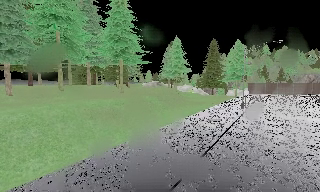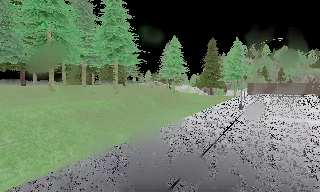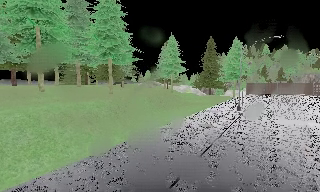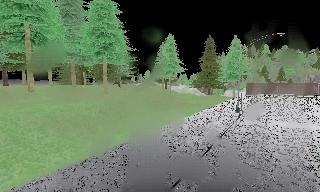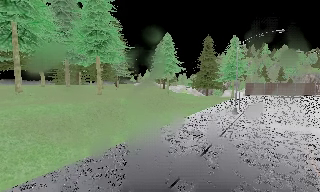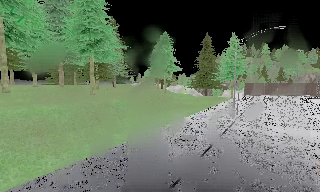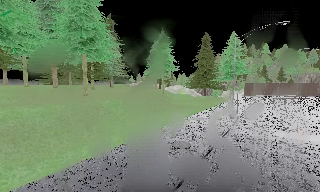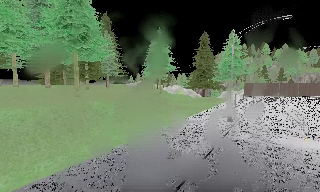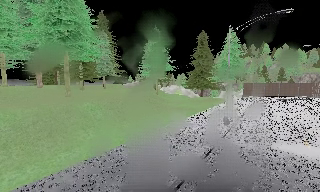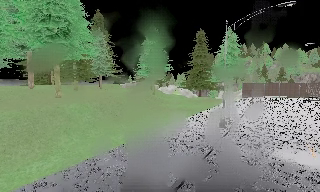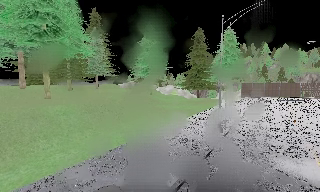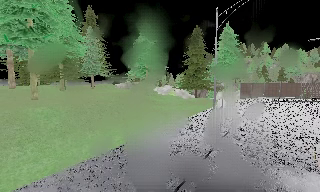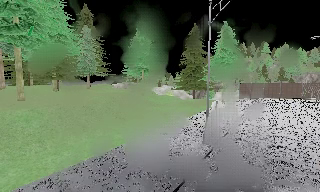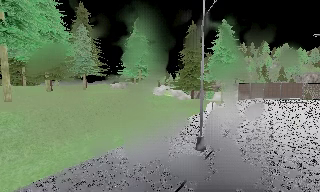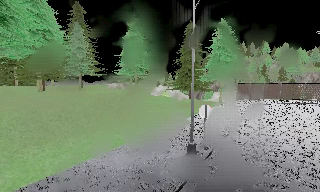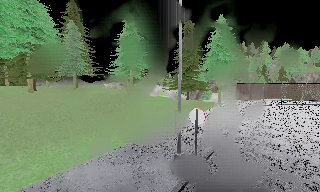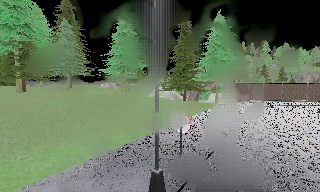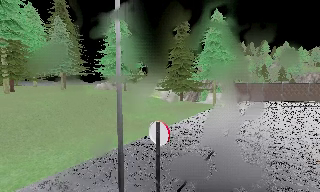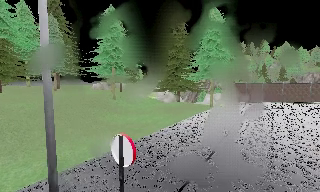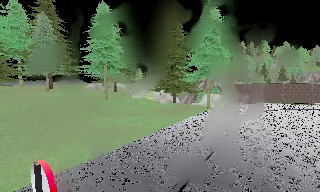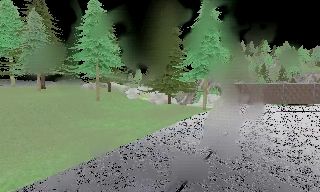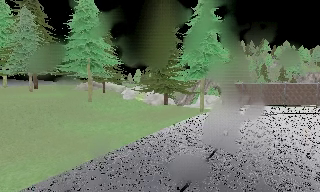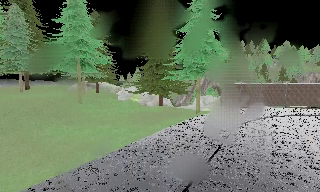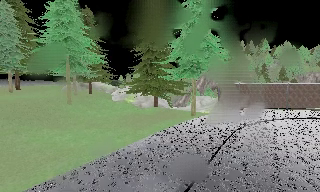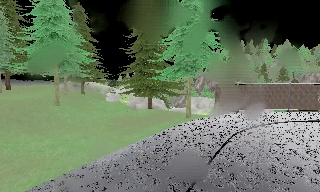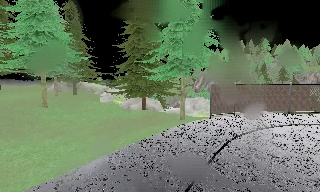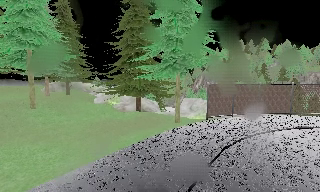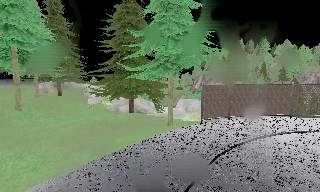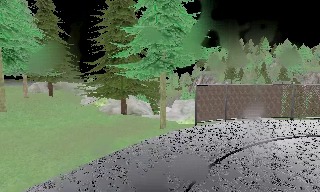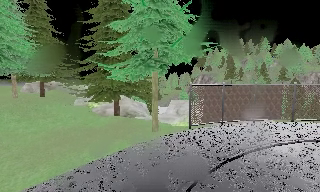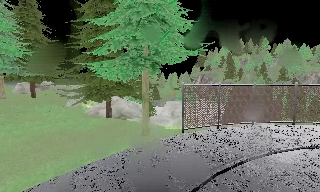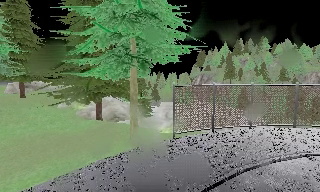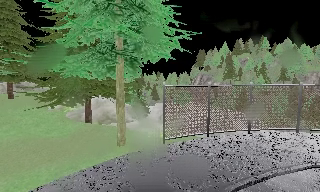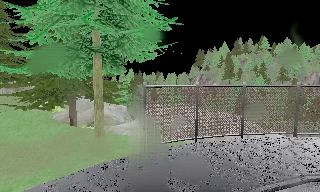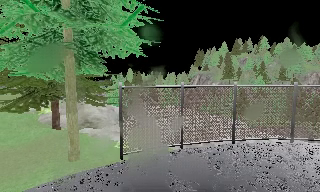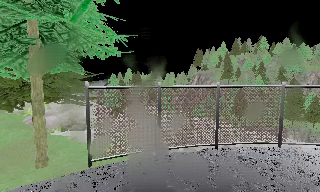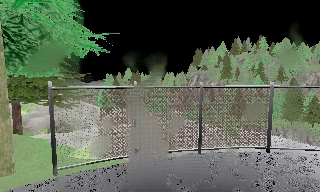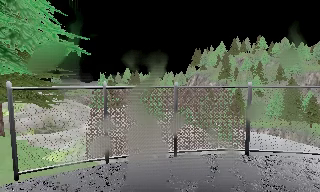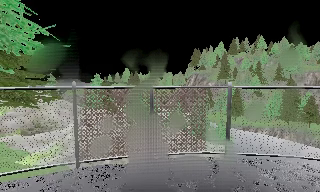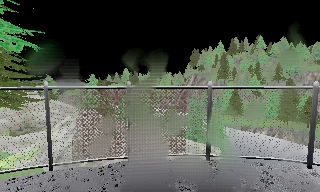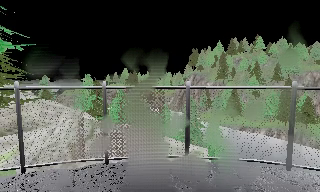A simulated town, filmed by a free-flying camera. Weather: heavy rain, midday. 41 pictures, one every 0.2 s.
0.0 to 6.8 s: The camera travels forward and to its right, about 40 m, so what stands in front looms larger.
6.8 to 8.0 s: The camera travels to its right, about 6 m, so close, fixed things drift to the left.
The film runs backward here.
